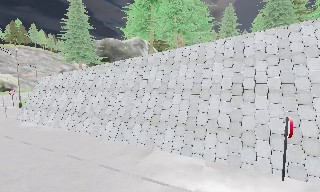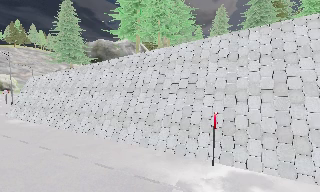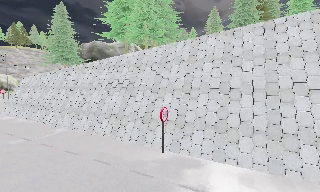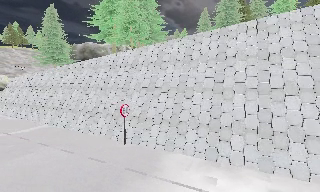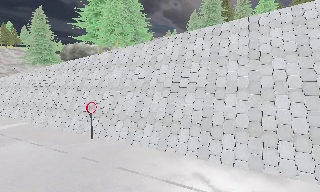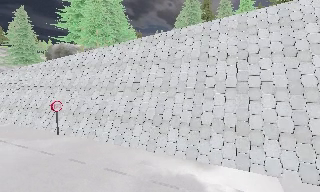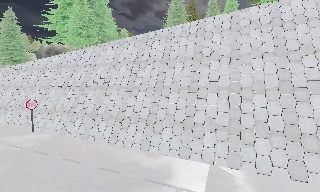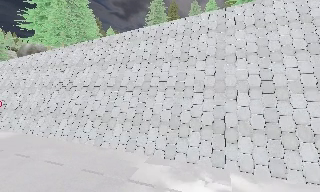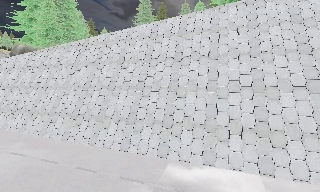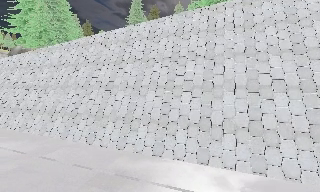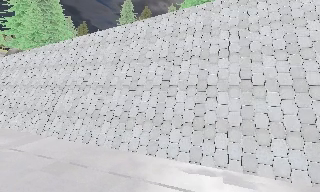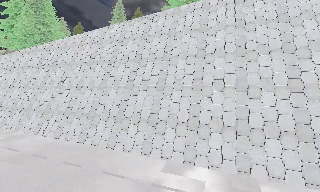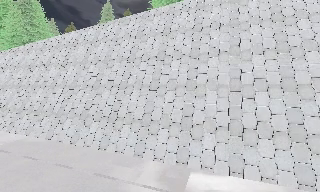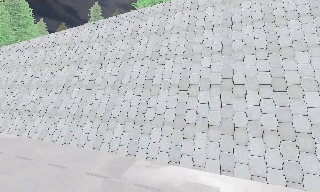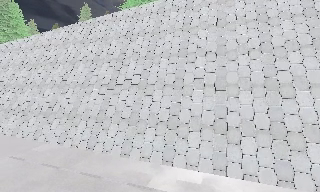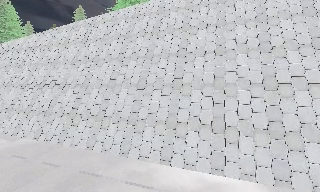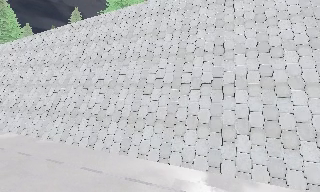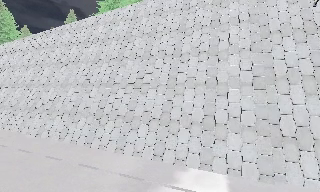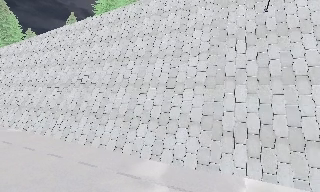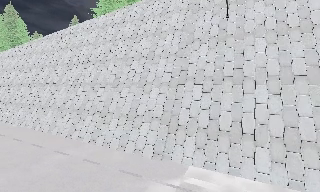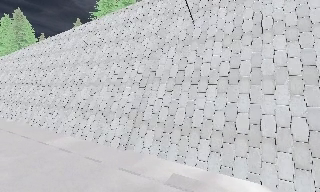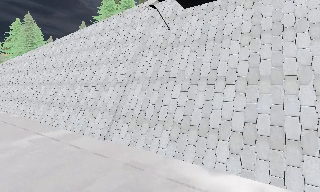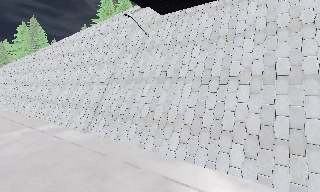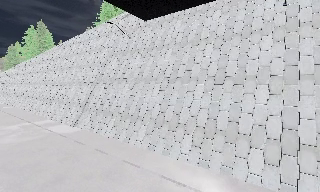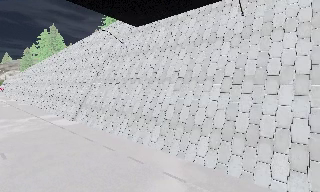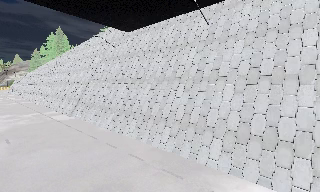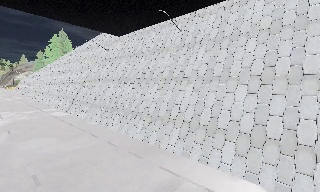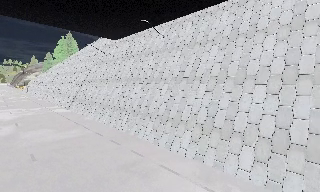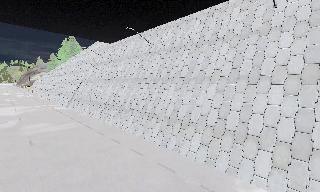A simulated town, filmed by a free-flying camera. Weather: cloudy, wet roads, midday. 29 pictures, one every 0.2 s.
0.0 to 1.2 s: The camera travels to its right and backward, about 14 m, so close, fixed things drift to the left.
1.2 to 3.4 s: The camera travels to its right, about 25 m, so close, fixed things drift to the left.
3.4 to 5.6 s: The camera pans to its left, which is counterclockwise from overhead, by about 25 degrees. It travels to its right and backward, about 25 m, so close, fixed things drift to the left.
The film runs backward here.
